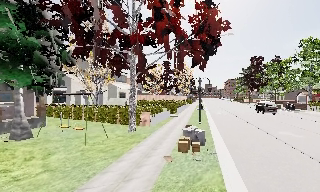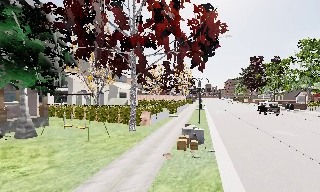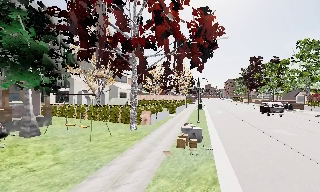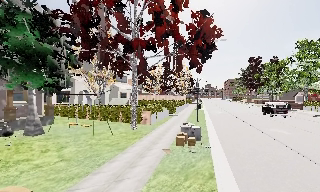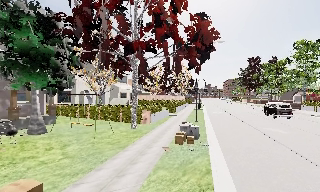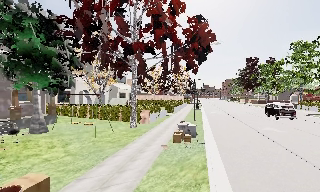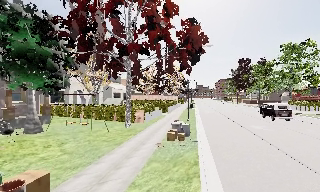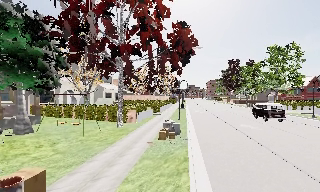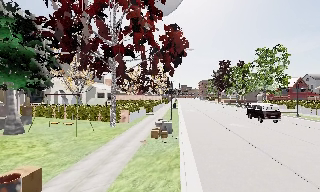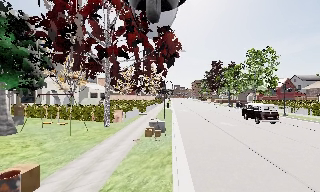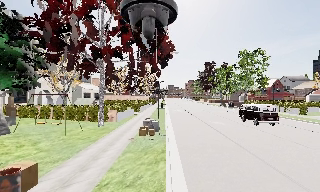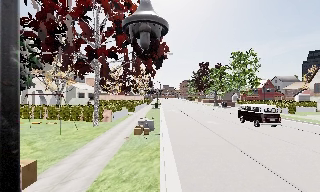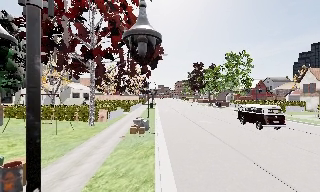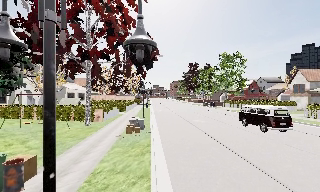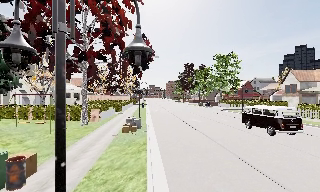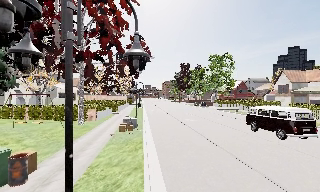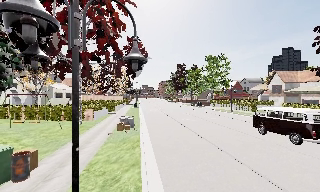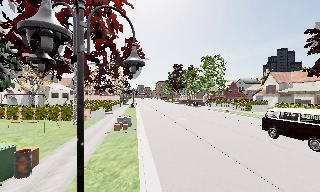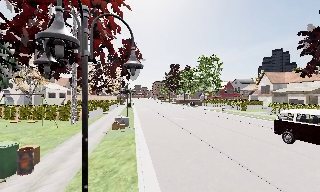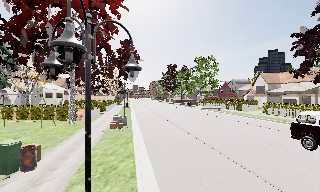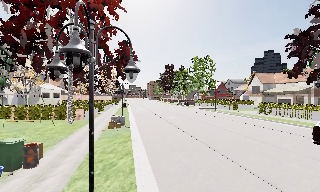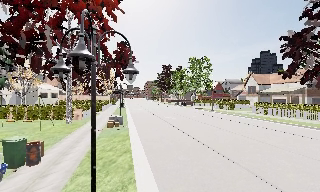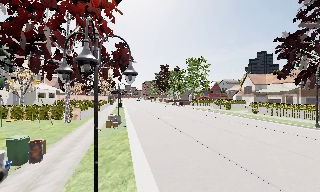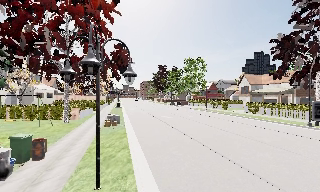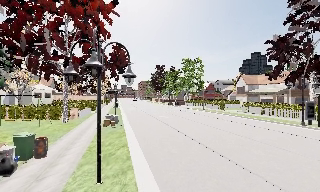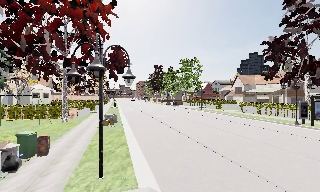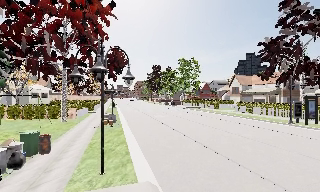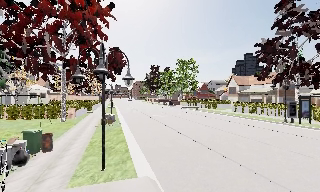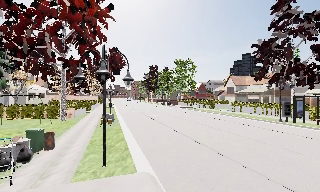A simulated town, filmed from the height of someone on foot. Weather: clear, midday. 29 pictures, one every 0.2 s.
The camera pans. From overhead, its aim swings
clockwise.
The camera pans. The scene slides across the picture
to the left.
0.0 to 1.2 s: The camera travels backward, about 2 m, so what stands in front gets smaller.
1.2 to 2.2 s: The camera swings to its right by about 10 degrees, and the scene slides to the left. It travels backward, about 1.5 m, so what stands in front gets smaller.
2.2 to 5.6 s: The scene slides to the left, as the camera pans about 15 degrees to its right. It travels backward, about 5 m, so what stands in front gets smaller.
The film runs backward here.
